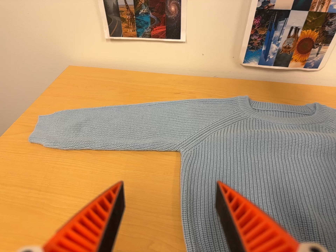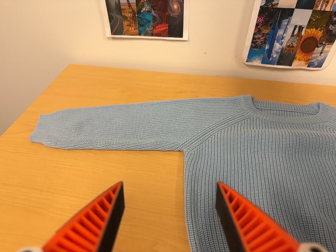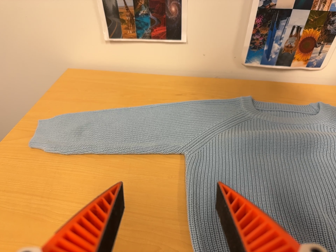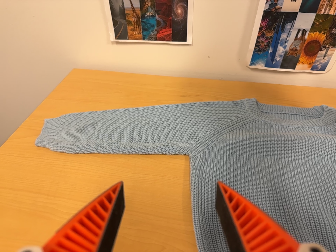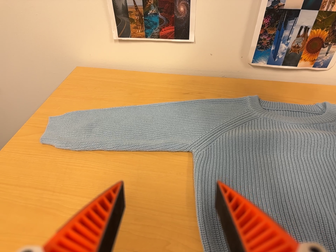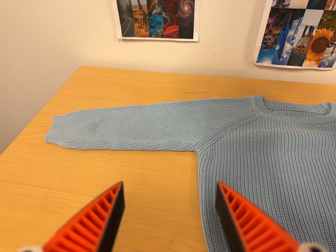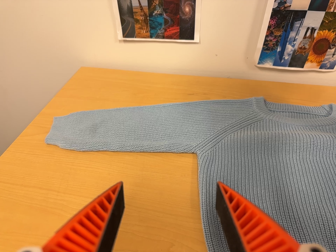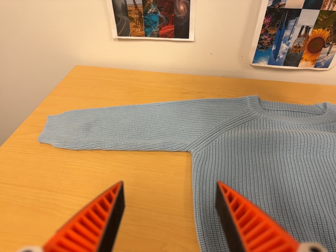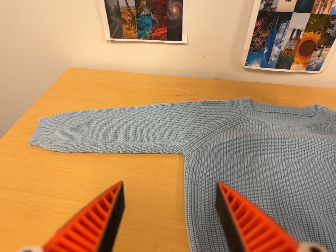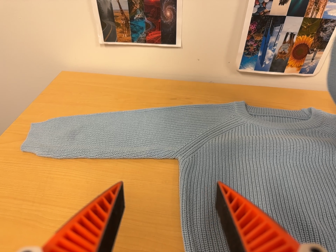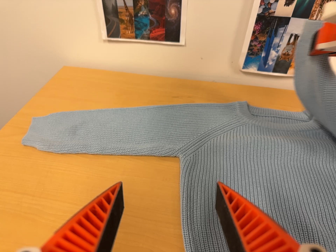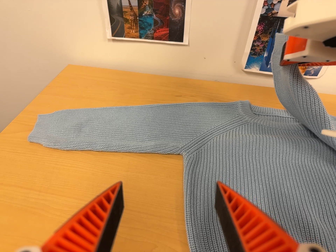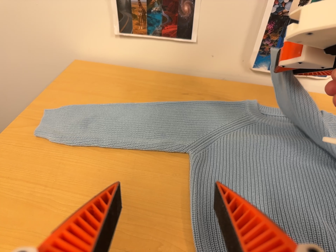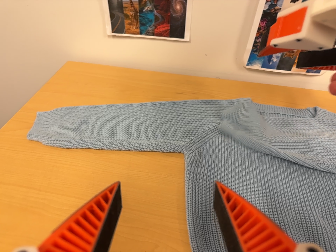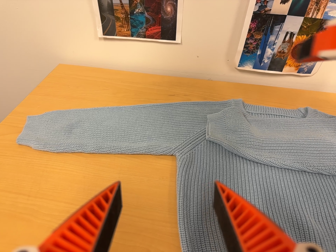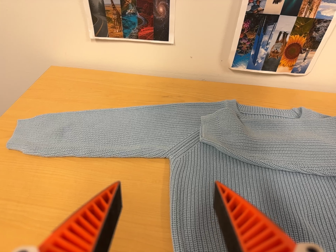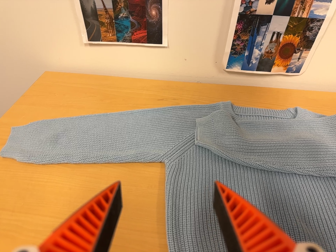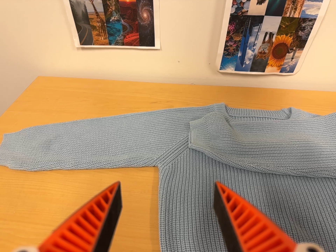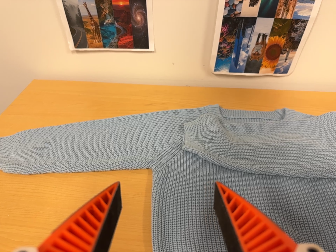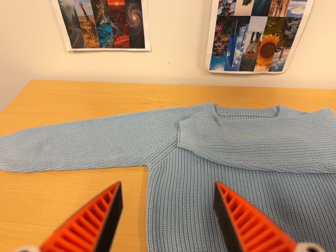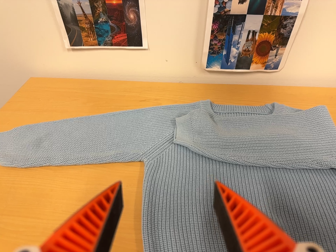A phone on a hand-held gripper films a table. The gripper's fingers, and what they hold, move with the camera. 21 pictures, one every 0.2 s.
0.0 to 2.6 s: The camera shifts only a little, or ends up much as it began.
2.6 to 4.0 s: The camera travels to its right, about 7 cm, so close, fixed things drift to the left.
The film runs forward here.
